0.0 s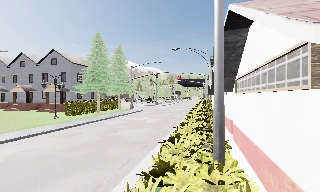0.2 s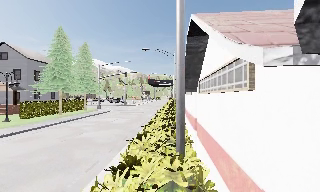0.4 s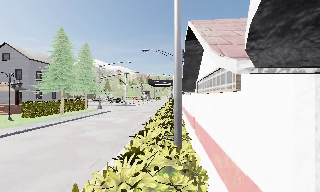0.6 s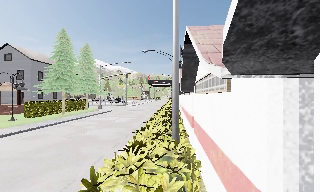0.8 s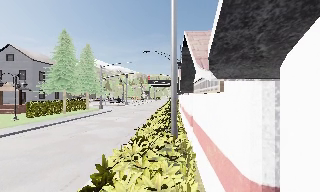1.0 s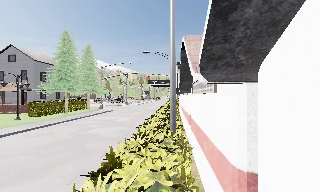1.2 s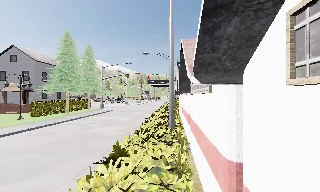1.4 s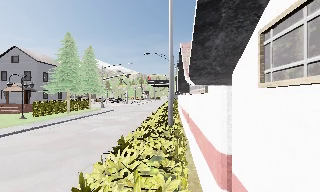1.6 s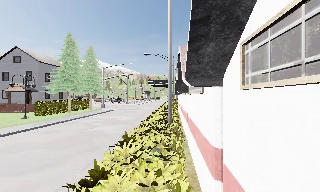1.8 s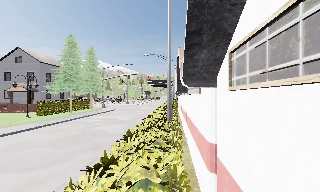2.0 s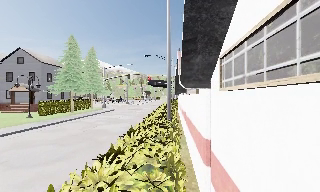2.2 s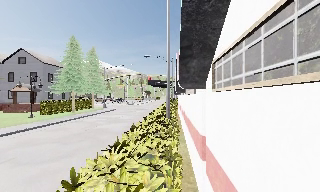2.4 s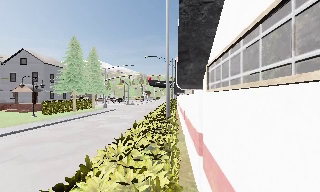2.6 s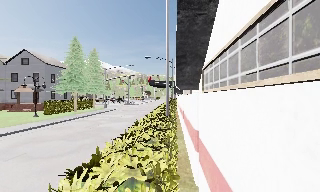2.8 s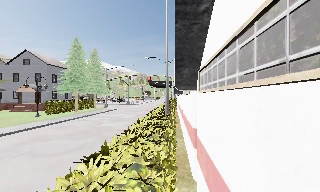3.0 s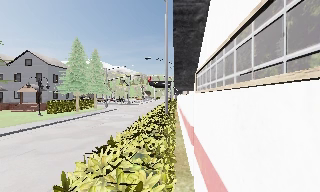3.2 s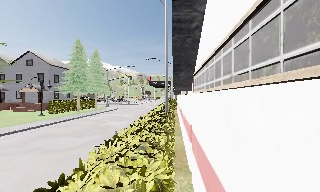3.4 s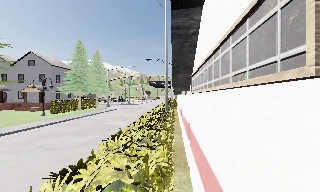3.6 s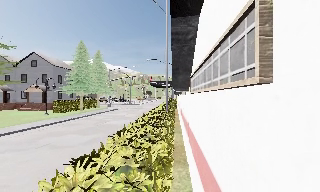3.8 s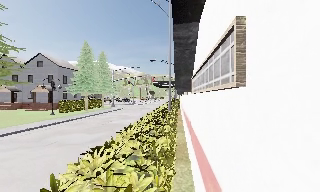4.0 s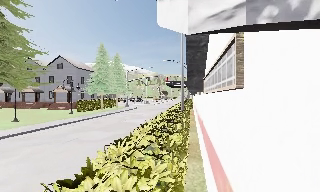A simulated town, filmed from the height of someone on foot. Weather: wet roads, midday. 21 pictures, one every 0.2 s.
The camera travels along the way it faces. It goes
backward.
0.0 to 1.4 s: The camera swings to its right by about 10 degrees, and the scene slides to the left. It travels backward, about 2 m, so what stands in front gets smaller.
1.4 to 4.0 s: The camera travels backward, about 4 m, so what stands in front gets smaller.
The film runs backward here.
